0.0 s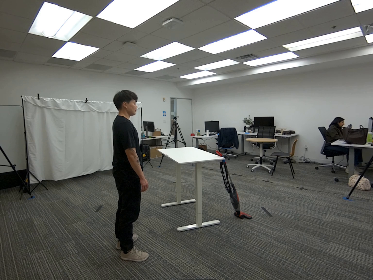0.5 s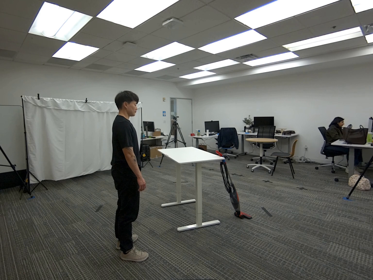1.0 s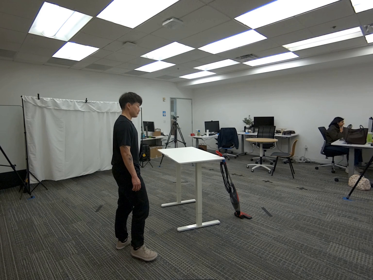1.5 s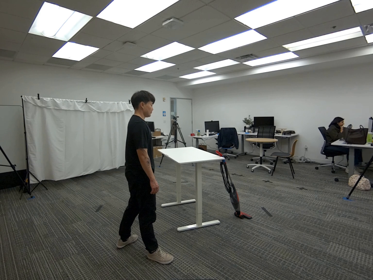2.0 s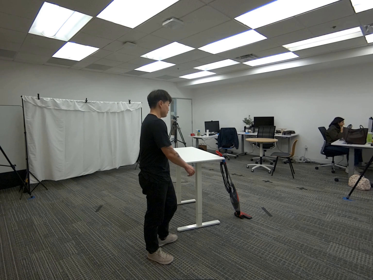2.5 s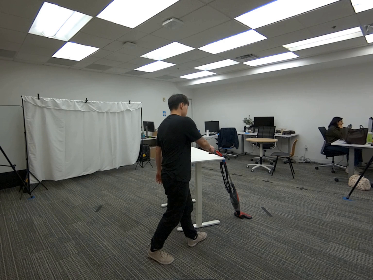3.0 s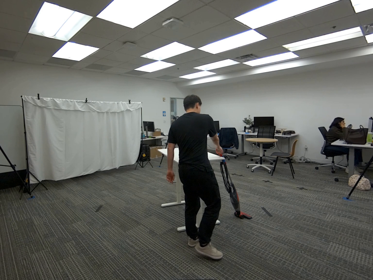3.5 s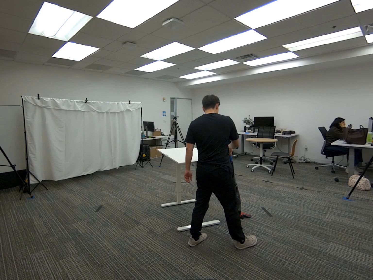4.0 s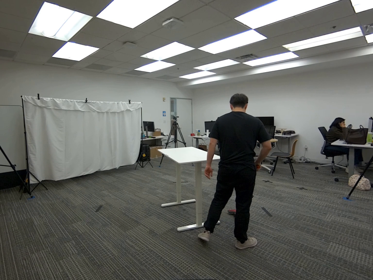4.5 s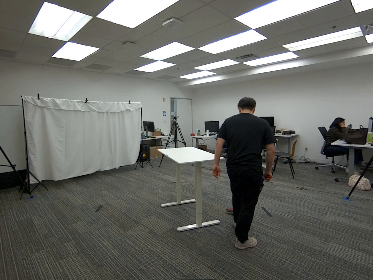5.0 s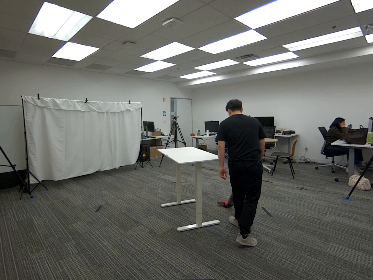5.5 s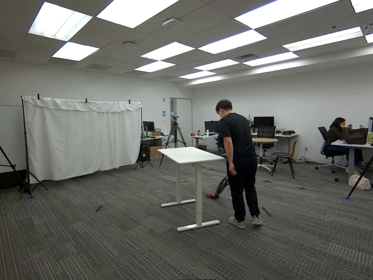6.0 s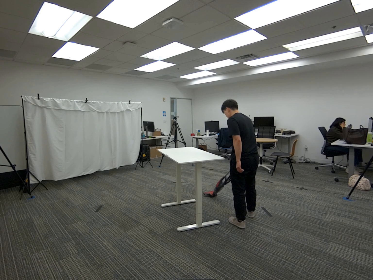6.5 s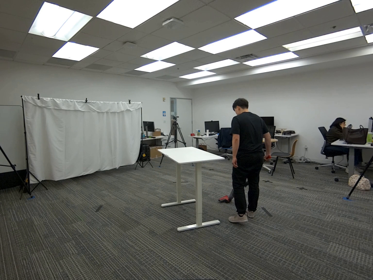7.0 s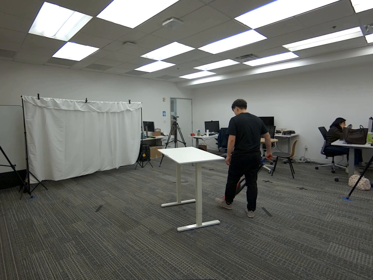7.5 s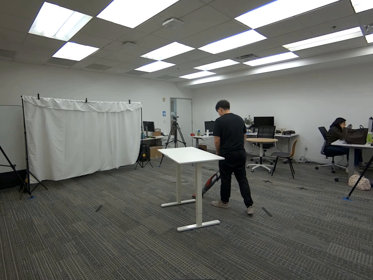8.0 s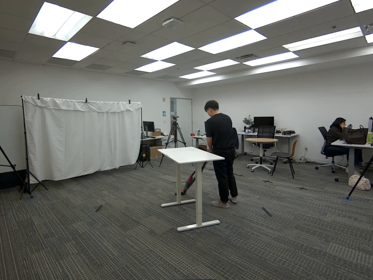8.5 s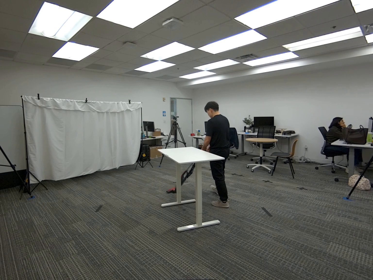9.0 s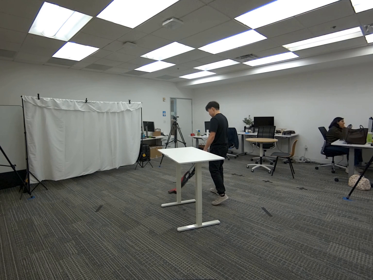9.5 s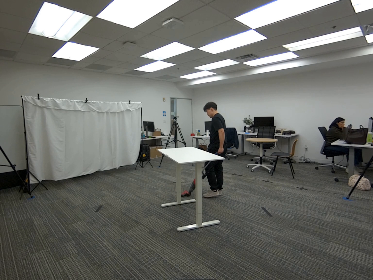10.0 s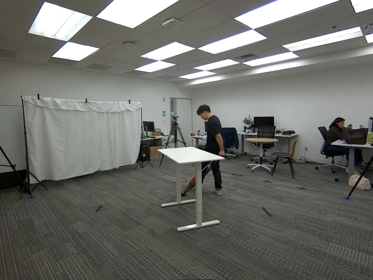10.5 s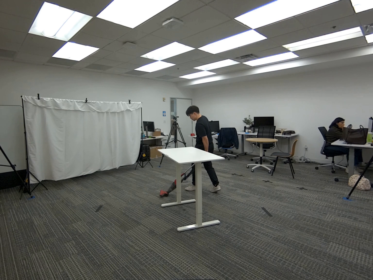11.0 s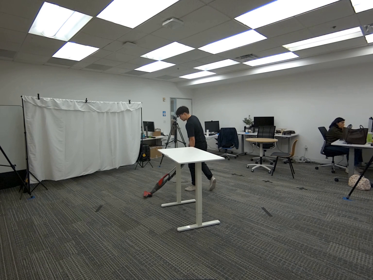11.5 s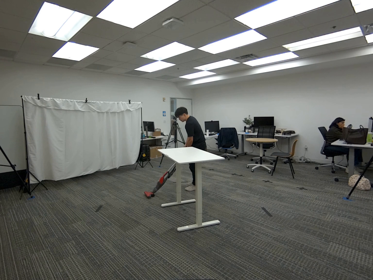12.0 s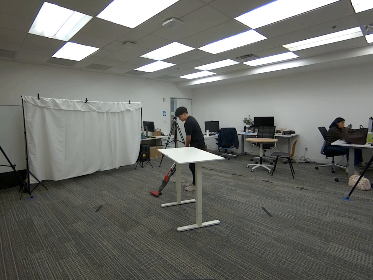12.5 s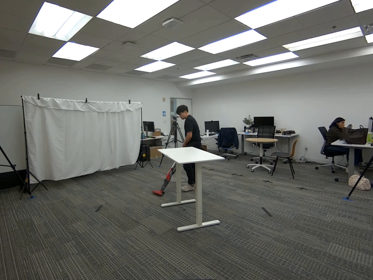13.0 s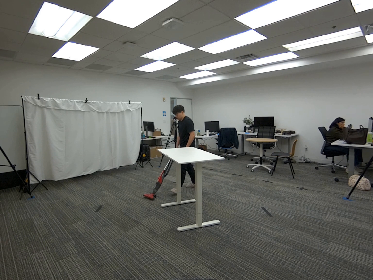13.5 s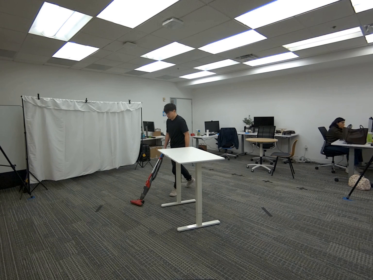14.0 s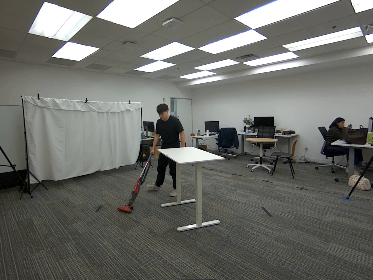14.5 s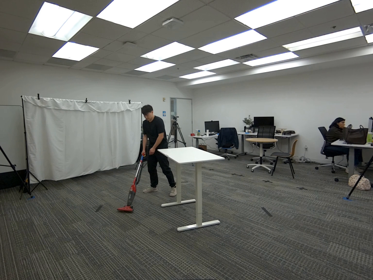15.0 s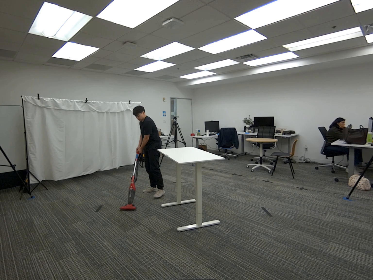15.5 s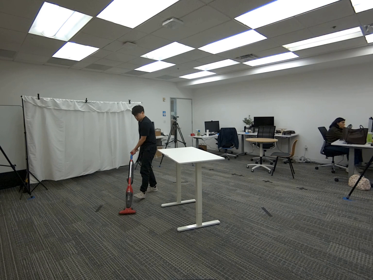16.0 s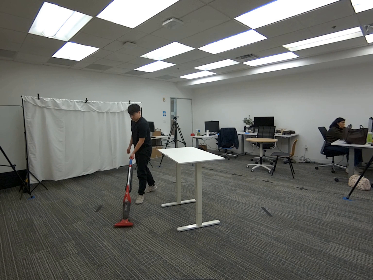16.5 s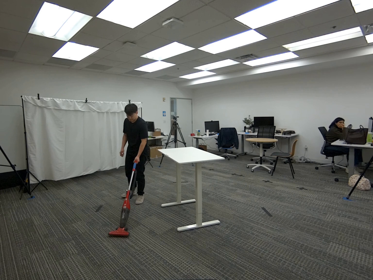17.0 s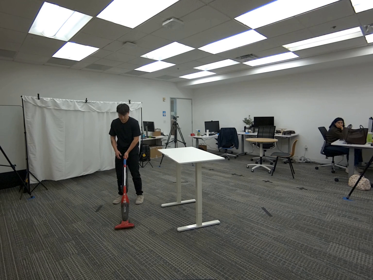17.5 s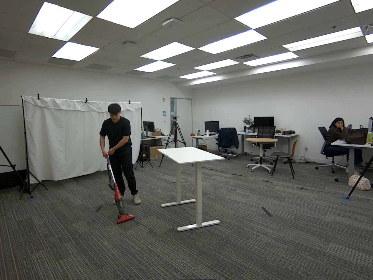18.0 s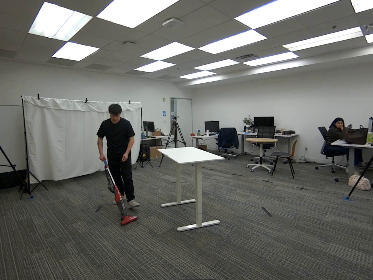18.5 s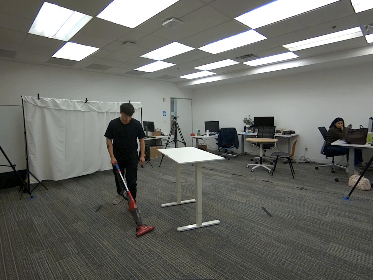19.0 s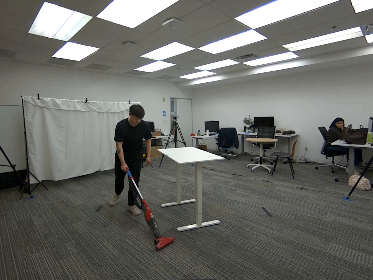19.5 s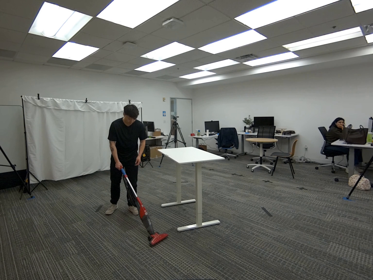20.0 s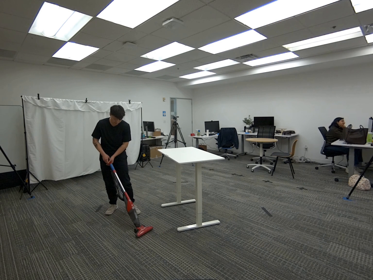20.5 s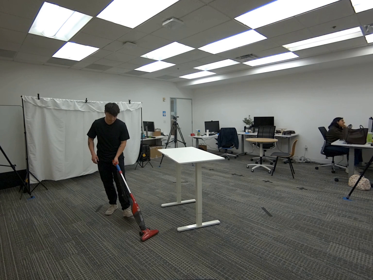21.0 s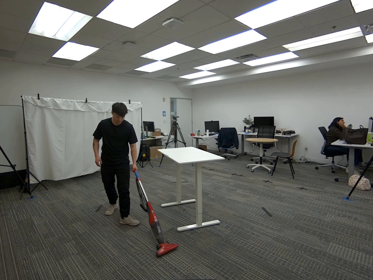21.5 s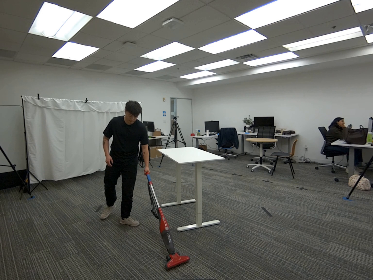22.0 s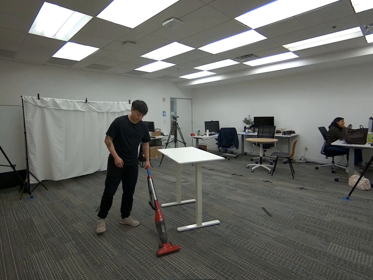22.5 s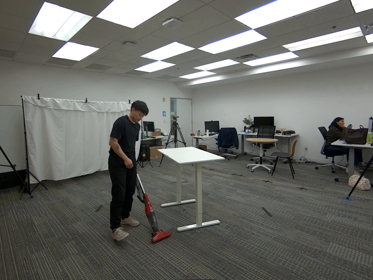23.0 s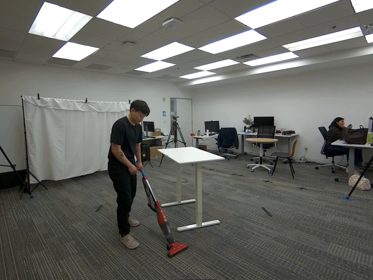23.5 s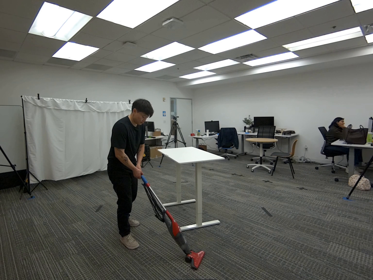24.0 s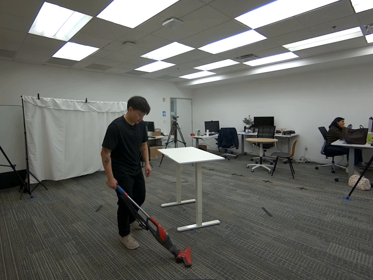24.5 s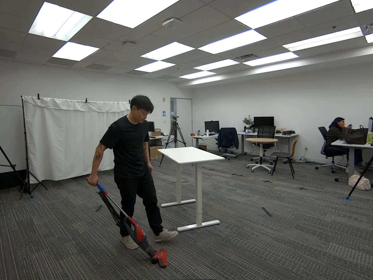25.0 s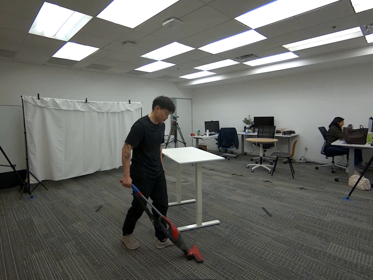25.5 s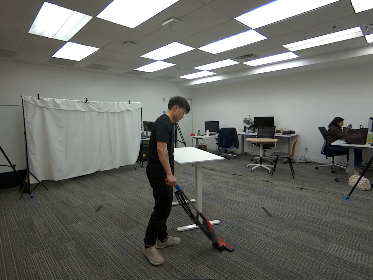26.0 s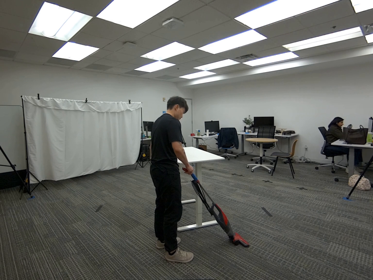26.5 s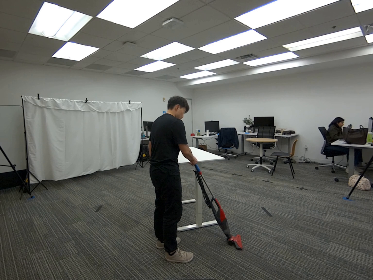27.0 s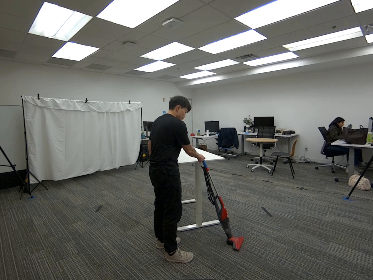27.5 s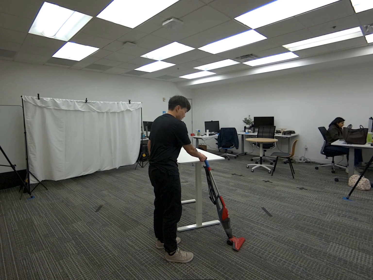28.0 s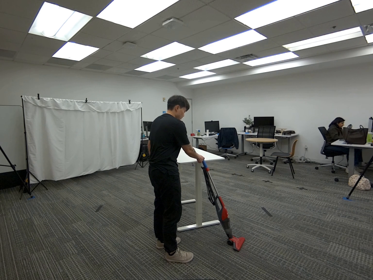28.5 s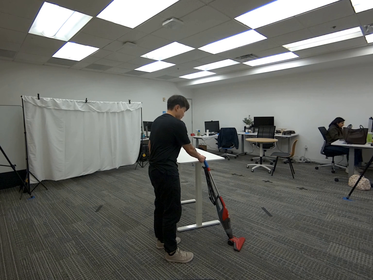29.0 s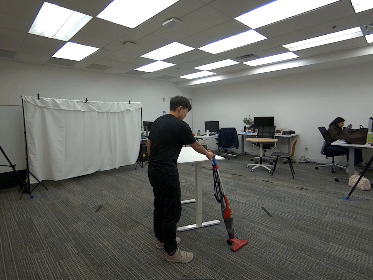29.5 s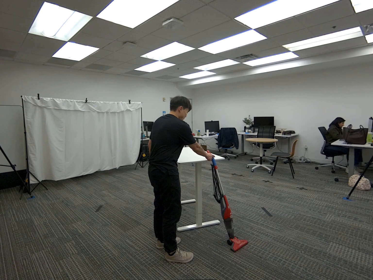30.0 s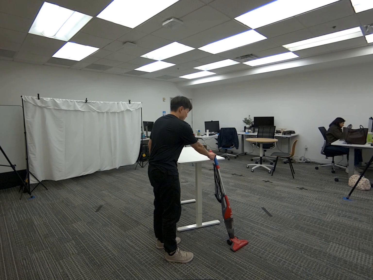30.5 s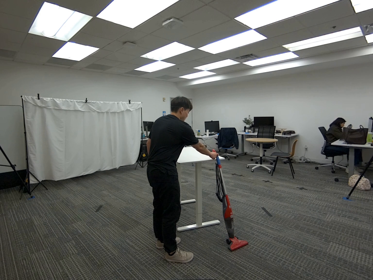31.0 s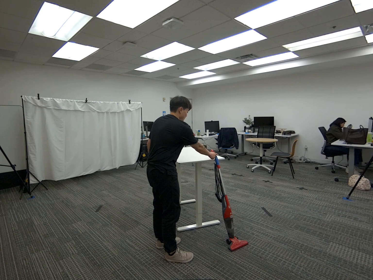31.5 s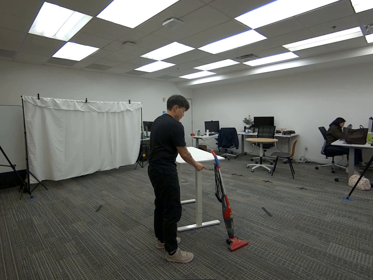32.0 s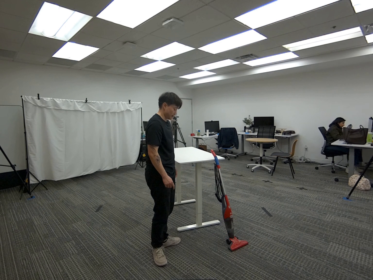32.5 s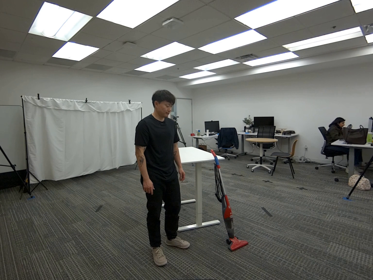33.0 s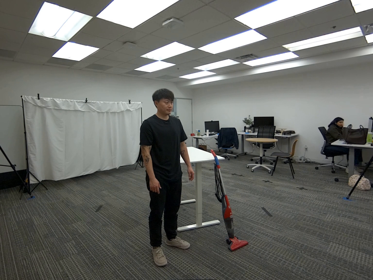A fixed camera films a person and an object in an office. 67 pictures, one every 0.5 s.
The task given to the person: Walk over to the vacuum leaning against the white desk. Using your right hand, grasp the handle and perform a vacuuming motion around the desk. Then switch to your left hand and continue the vacuuming motion. Alternate hands while continuing to vacuum around the desk until the end of the sequence. Finally, return the vacuum to its original position, leaning against the white desk.
